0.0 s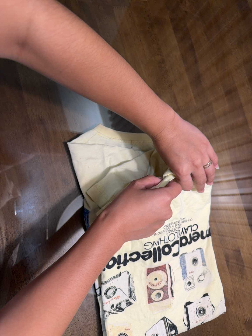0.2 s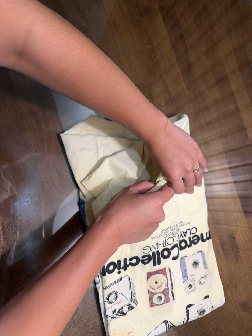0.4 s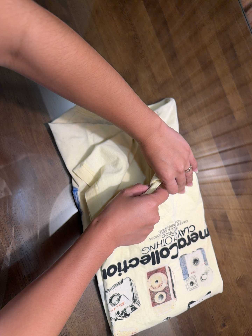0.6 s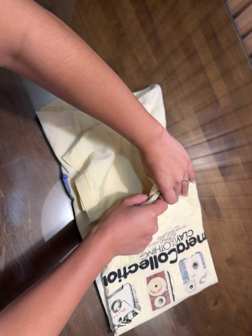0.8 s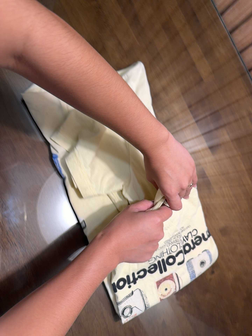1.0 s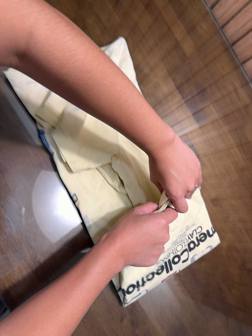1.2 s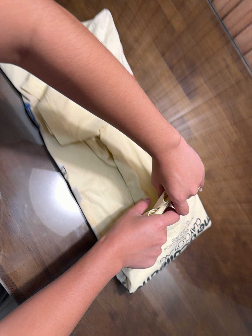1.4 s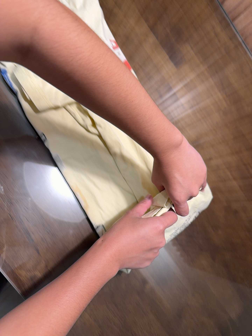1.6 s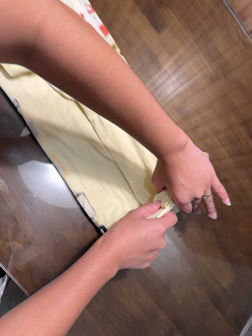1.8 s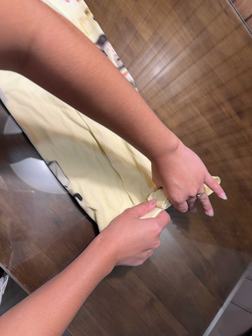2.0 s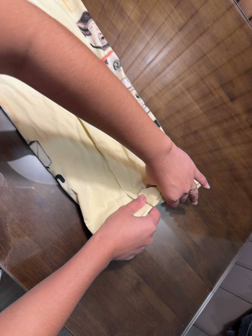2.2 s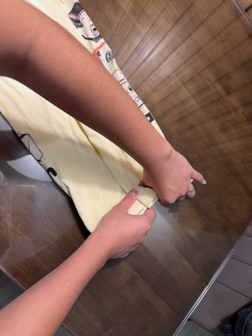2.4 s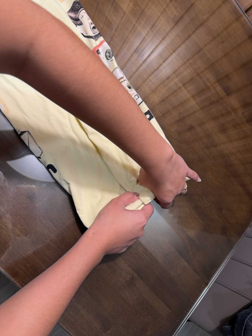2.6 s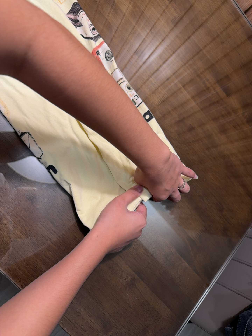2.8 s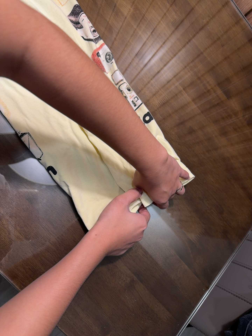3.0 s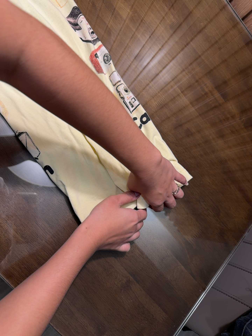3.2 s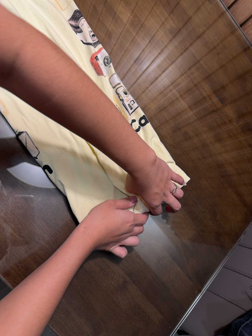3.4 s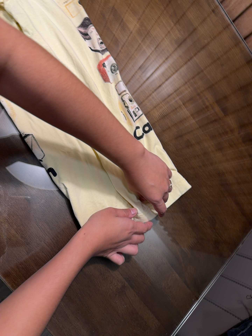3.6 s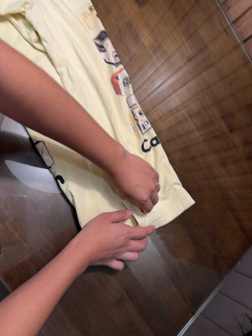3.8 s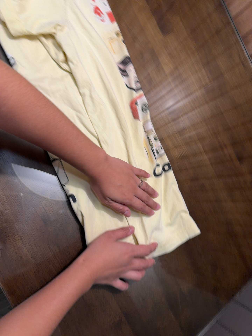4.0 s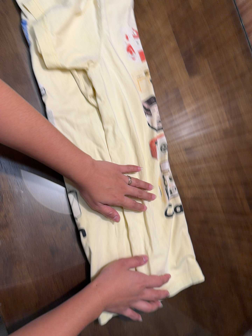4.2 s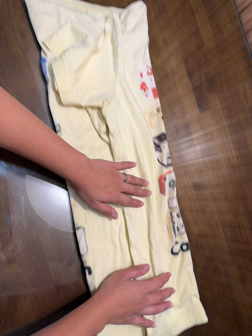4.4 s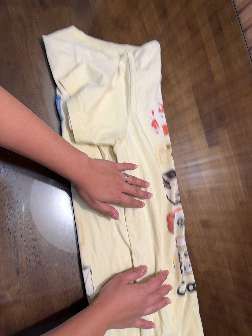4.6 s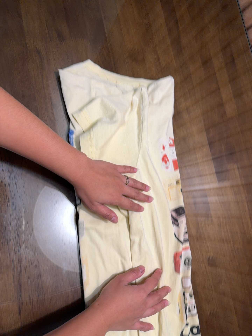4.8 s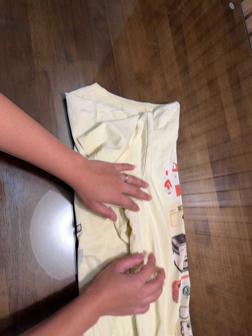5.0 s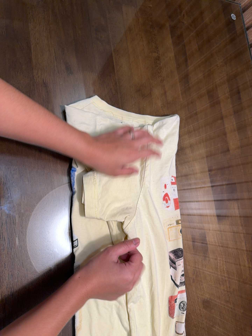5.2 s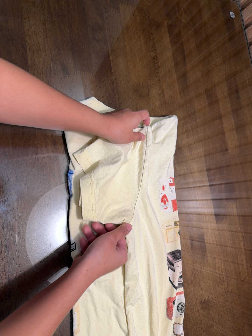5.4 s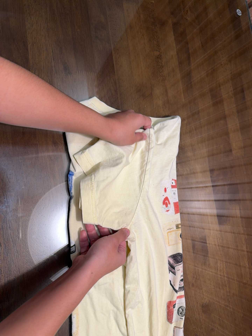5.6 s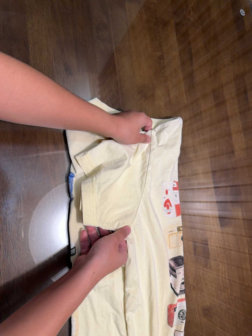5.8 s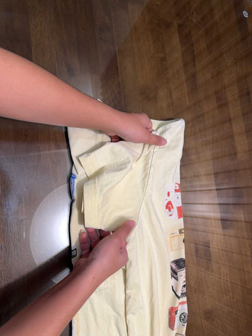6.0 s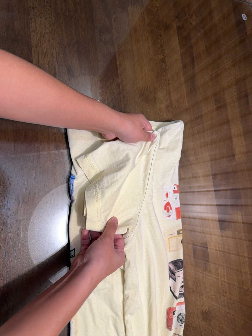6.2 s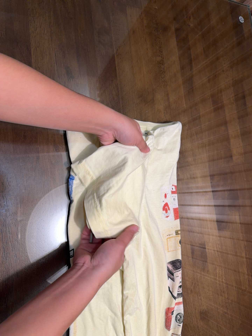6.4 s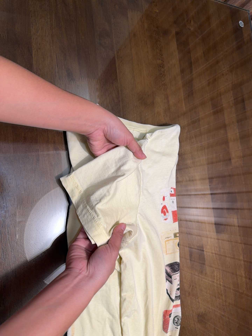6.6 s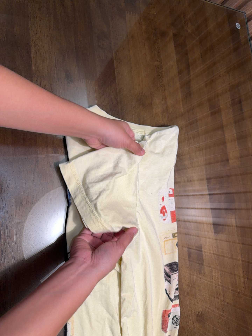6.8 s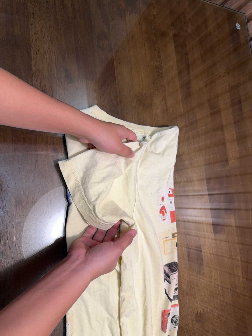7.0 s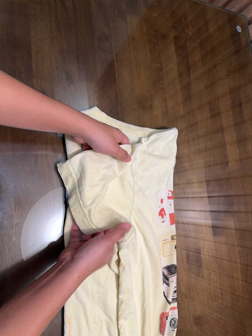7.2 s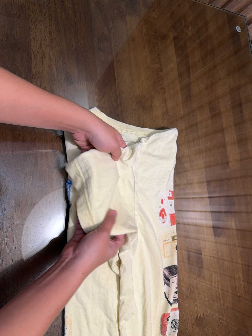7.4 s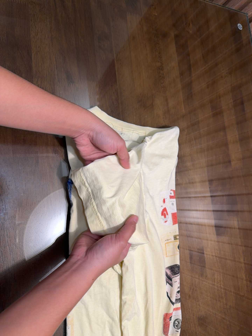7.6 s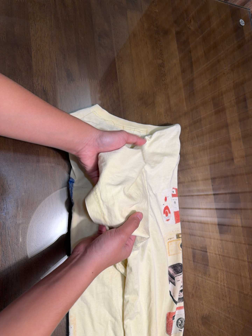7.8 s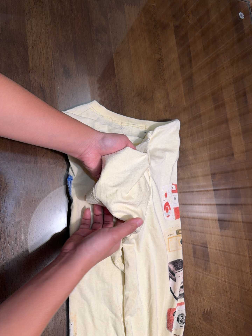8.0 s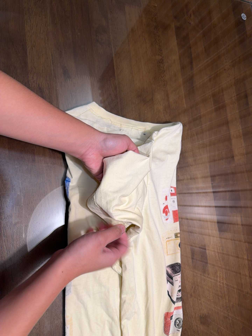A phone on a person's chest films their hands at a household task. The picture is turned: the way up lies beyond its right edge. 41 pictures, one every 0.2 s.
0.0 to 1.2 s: The camera travels toward the bottom of its view, about 18 cm, so close, fixed things drift upward. It rolls about its line of sight by about 20 degrees, and the scene rotates counterclockwise.
1.2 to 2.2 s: The camera travels toward the bottom of its view and to its right, about 24 cm, so close, fixed things drift upward.
2.2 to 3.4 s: The camera shifts only a little, or ends up much as it began.
3.4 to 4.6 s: The camera travels toward the top of its view, about 26 cm, so close, fixed things drift downward. Its aim tips toward the top of its view by about 10 degrees, and the scene shifts downward. It rolls about its line of sight by about 25 degrees, and the scene rotates clockwise.
4.6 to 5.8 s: The camera travels toward the top of its view, about 9 cm, so close, fixed things drift downward.
5.8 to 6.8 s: The camera keeps its place and its aim.
6.8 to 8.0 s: The camera shifts only a little, or ends up much as it began.
The film runs backward here.
